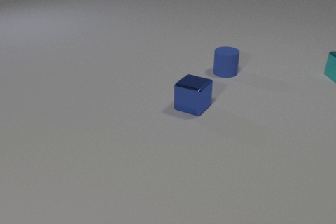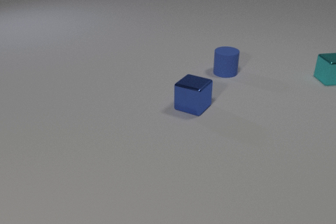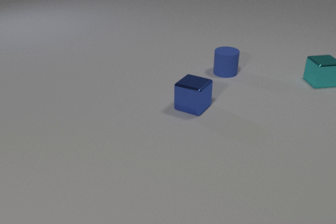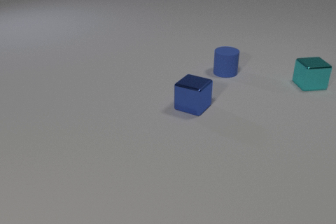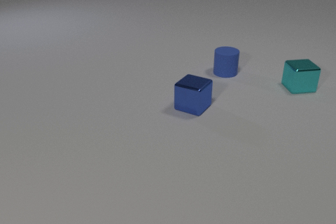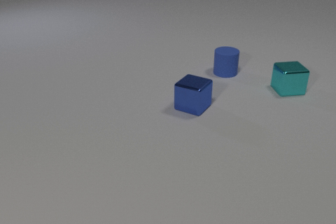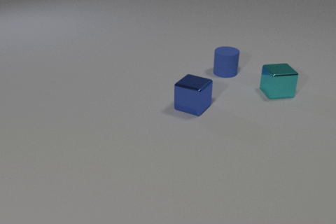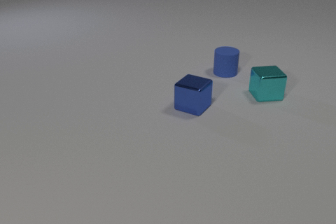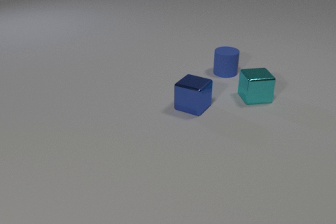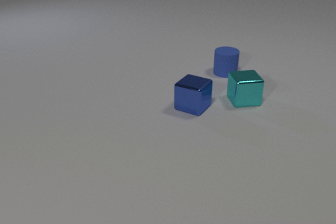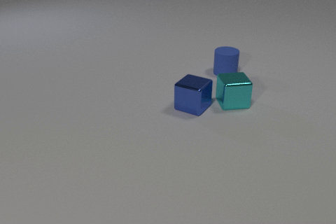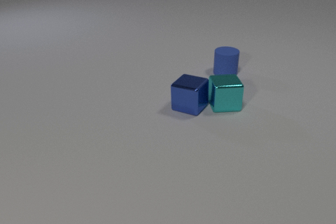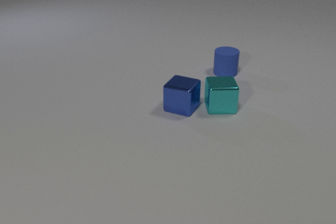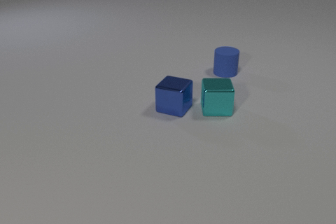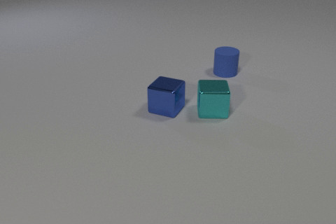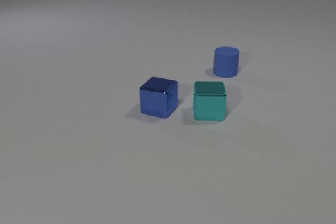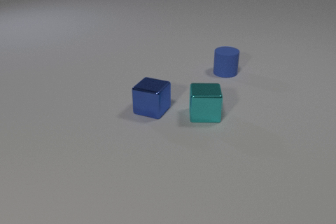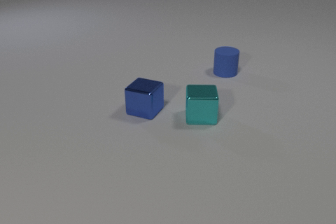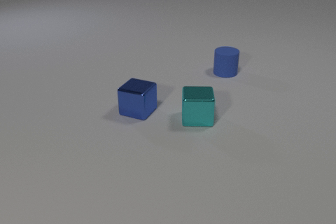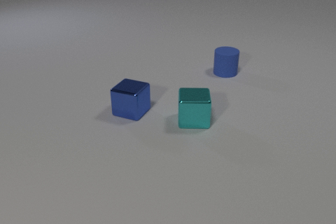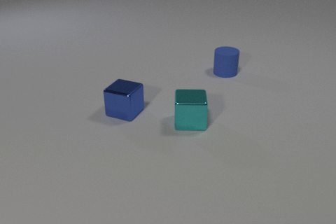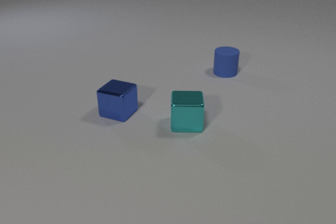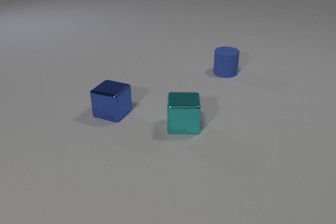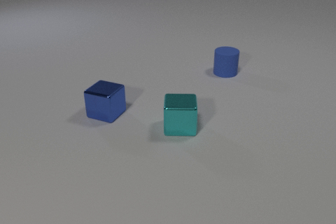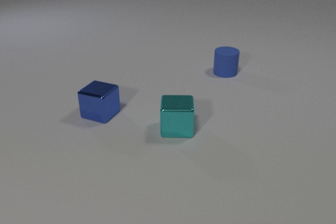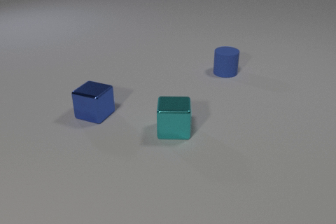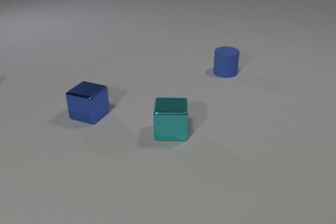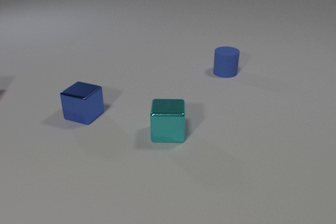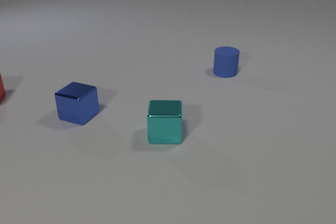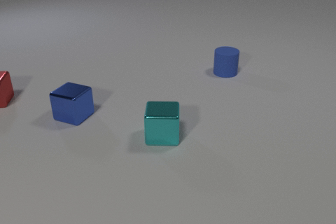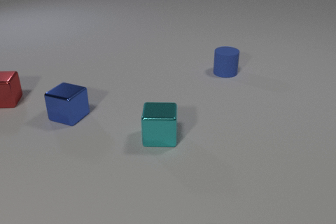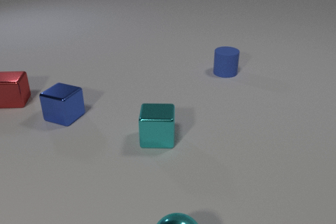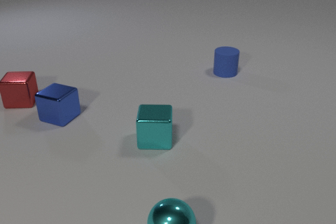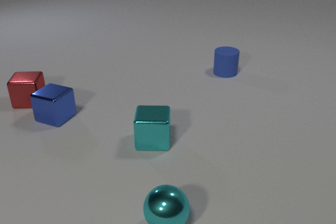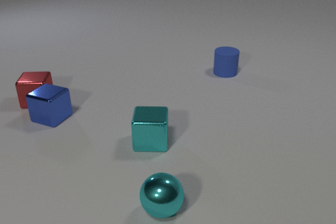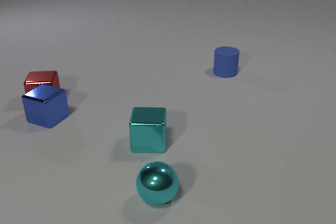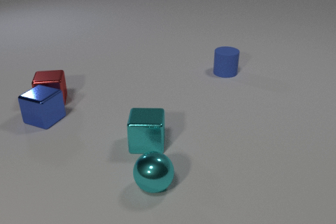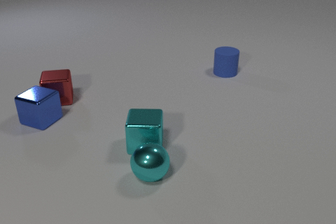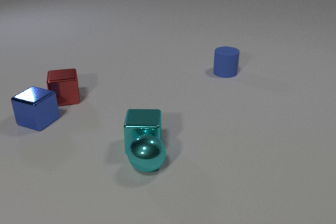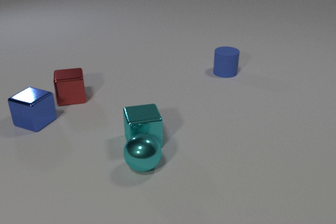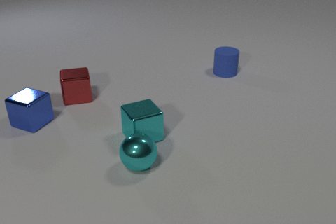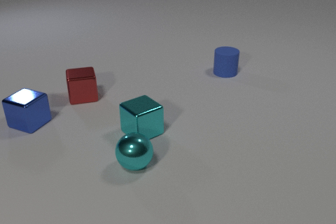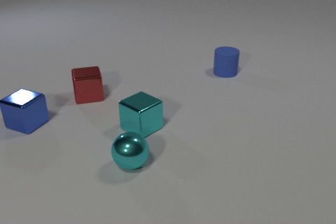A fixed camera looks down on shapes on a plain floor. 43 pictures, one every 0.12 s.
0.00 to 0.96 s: The cyan metal cube slides to the left and toward the camera.
0.96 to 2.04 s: The cyan metal cube slides to the left and toward the camera. The blue metal cube slides to the left. The cyan metal cube and the blue metal cube collide.
2.04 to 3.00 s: The cyan metal cube slides toward the camera and to the left. The blue metal cube slides to the left.
3.00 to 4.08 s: The cyan metal cube slides to the left and toward the camera. The blue metal cube slides to the left. The cyan metal sphere comes in at the bottom edge, rolls away from the camera. The red metal cube comes in at the left edge, slides to the right and toward the camera.
4.08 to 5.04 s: The cyan metal cube slides away from the camera, spins counterclockwise seen from above by about 45 degrees, its near face sliding to the right. The blue metal cube slides to the left. The cyan metal sphere rolls away from the camera and to the left. The red metal cube slides to the right. The blue metal cube and the red metal cube collide. The cyan metal cube and the cyan metal sphere collide.
How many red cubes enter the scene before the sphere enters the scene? 1.
What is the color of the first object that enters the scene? red.
What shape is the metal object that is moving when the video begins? cube.
